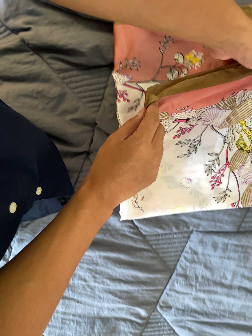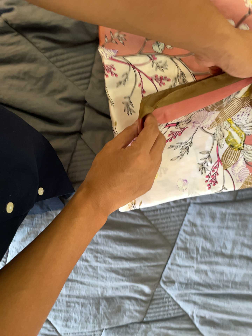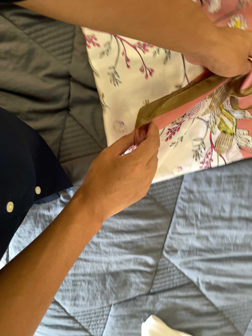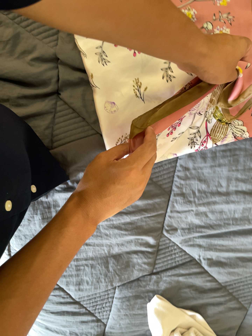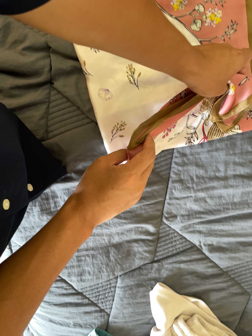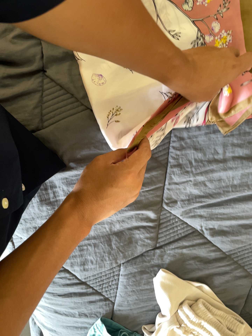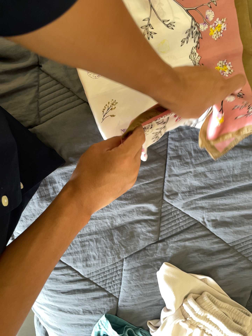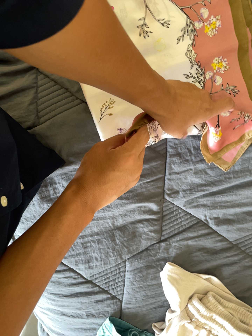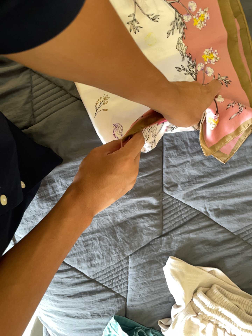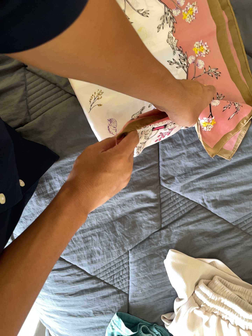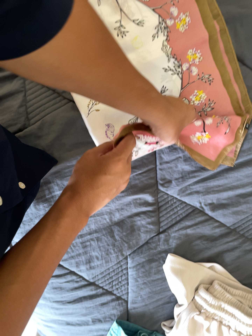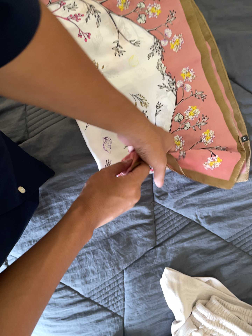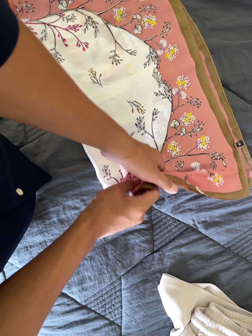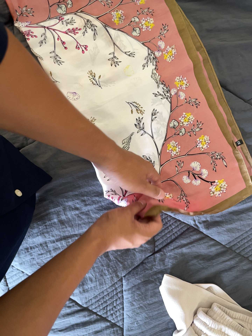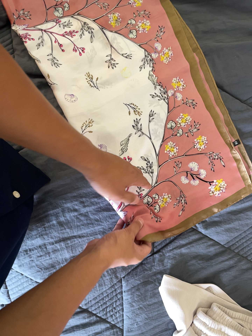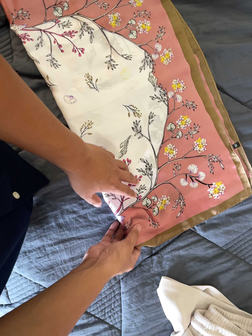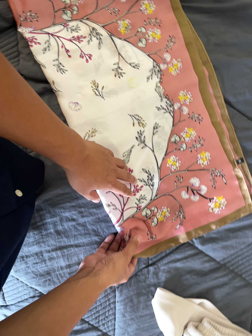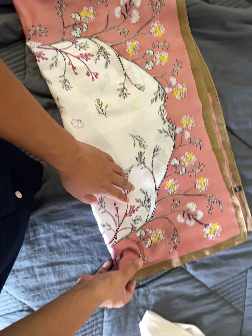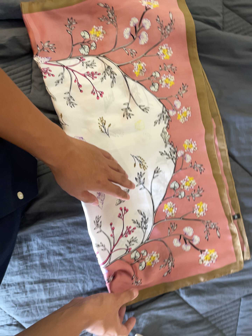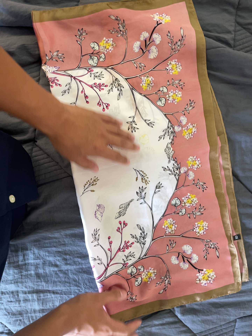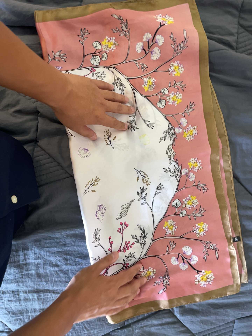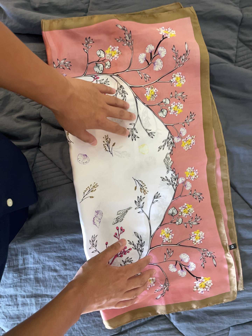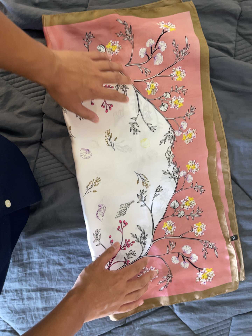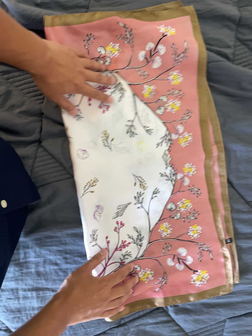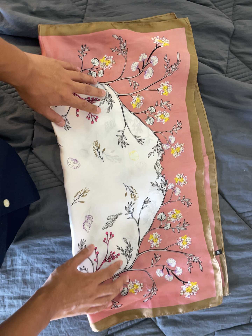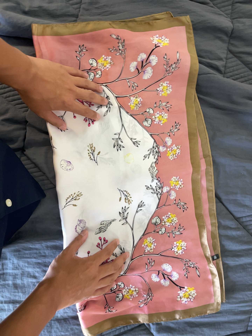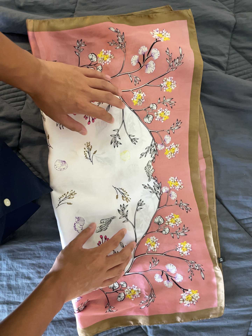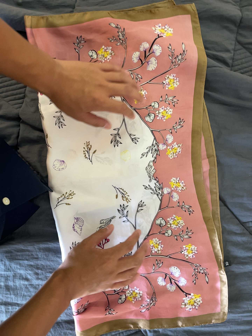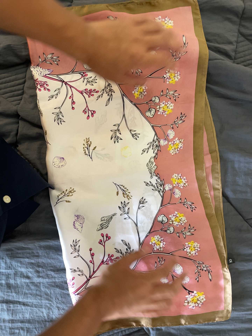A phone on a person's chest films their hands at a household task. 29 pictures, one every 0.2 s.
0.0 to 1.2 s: The camera travels toward the bottom of its view, about 16 cm, so close, fixed things drift upward. It rolls about its line of sight by about 20 degrees, and the scene rotates counterclockwise.
1.2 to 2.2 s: The camera travels toward the bottom of its view, about 10 cm. Its aim tips toward the top of its view by about 10 degrees.
2.2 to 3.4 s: The camera travels toward the top of its view, about 5 cm, so close, fixed things drift downward.
3.4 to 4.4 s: The camera travels toward the top of its view, about 7 cm, so close, fixed things drift downward. It rolls about its line of sight by about 10 degrees, and the scene rotates clockwise.
4.4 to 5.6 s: The camera travels to its right, about 10 cm.
The film runs backward here.
